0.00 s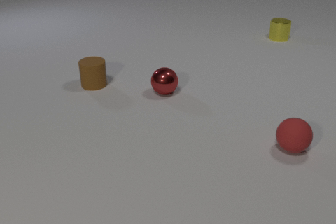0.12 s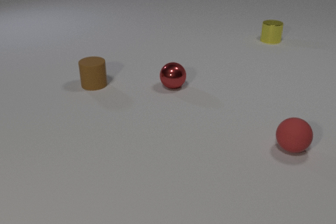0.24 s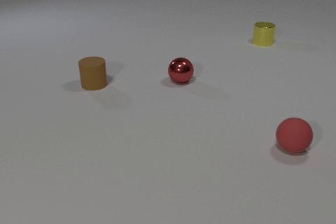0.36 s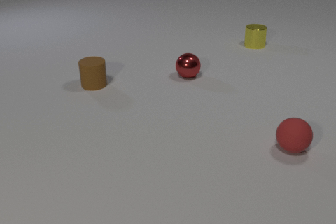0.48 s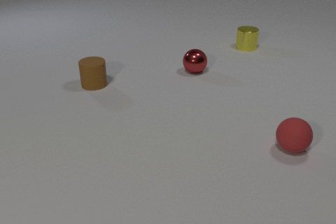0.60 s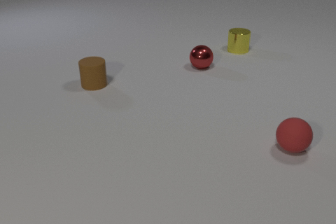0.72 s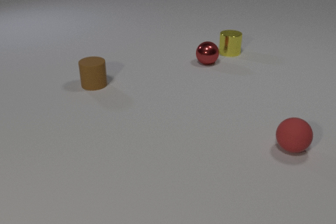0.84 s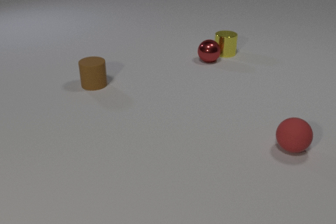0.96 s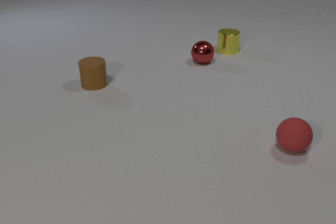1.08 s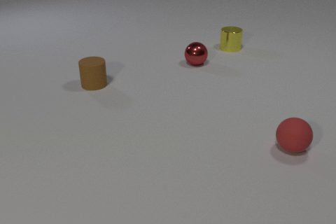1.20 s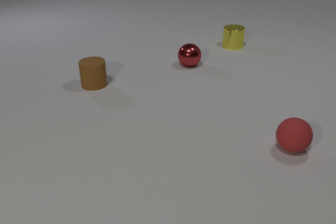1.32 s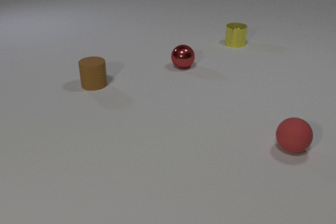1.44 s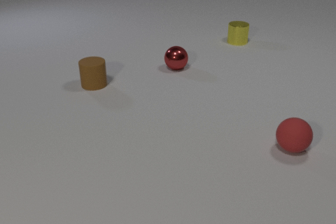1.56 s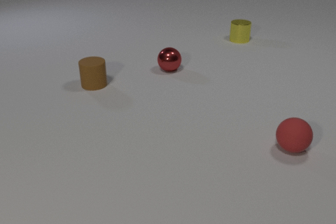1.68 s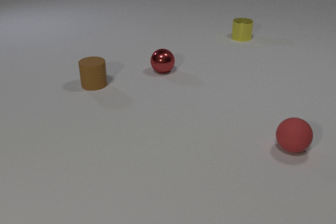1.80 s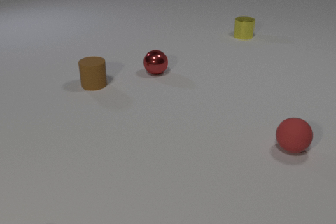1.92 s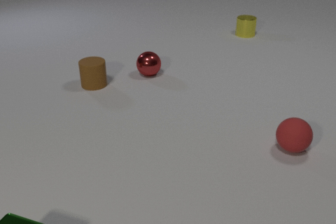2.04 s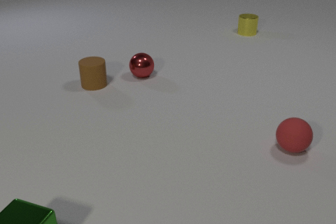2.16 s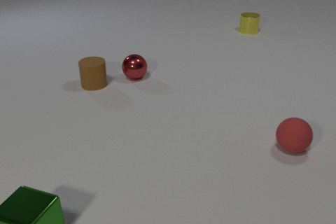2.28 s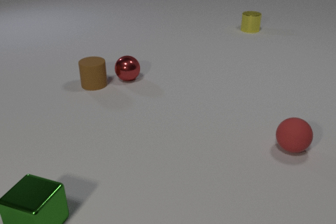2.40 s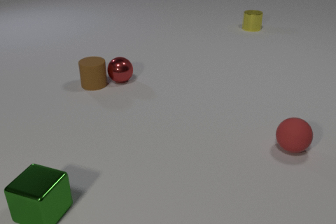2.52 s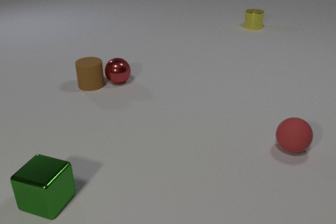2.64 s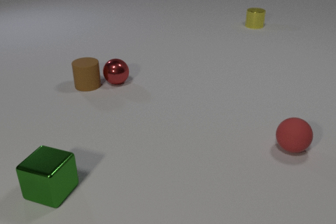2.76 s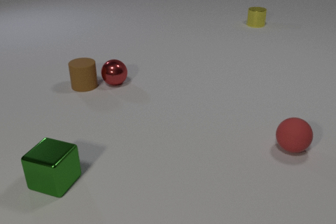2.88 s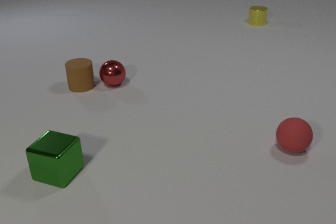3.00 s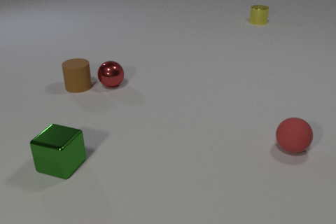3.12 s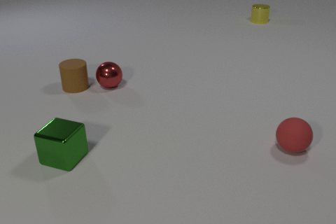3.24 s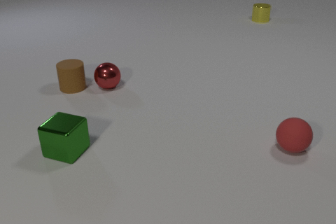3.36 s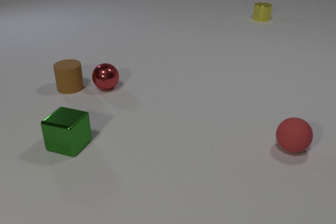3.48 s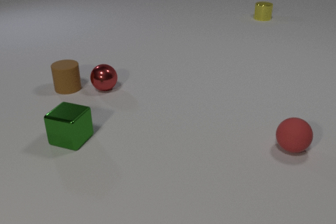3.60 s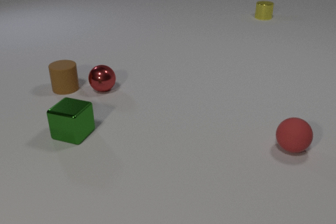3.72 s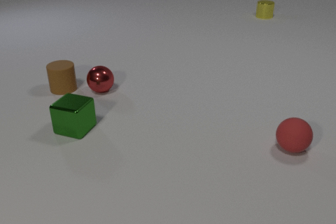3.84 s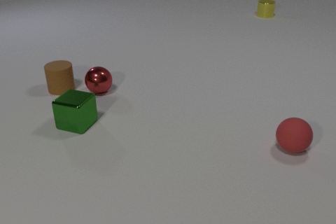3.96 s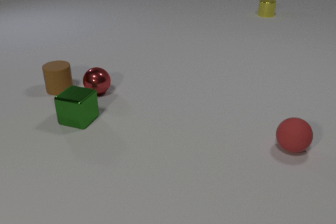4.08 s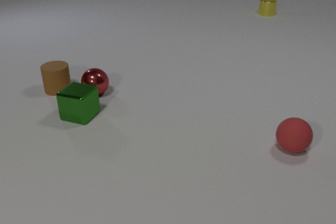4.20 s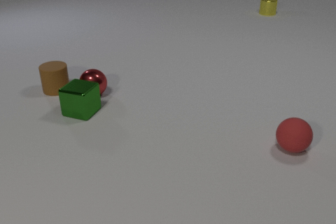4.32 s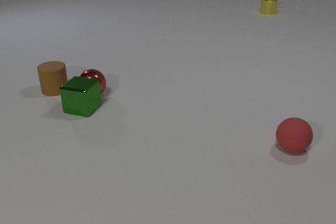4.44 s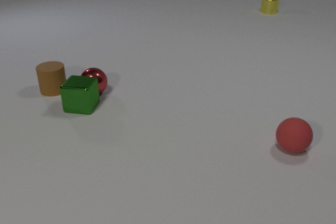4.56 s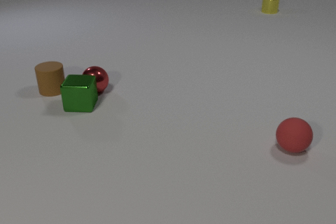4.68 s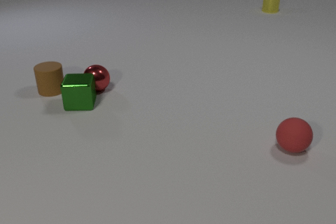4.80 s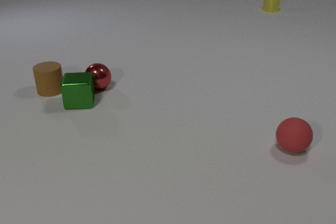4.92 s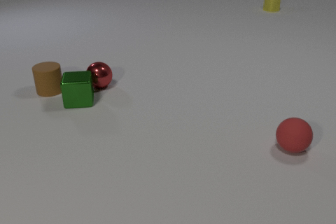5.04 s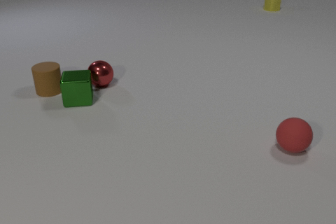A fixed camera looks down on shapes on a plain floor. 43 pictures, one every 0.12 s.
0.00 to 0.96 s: The yellow metal cylinder slides to the left and toward the camera. The red metal sphere rolls away from the camera and to the right. The yellow metal cylinder and the red metal sphere collide.
0.96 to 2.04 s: The yellow metal cylinder slides away from the camera. The red metal sphere rolls to the left and toward the camera. The green metal cube comes in at the bottom edge, slides away from the camera and to the right.
2.04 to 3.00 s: The yellow metal cylinder slides away from the camera. The red metal sphere rolls to the left and toward the camera. The brown rubber cylinder slides to the left. The green metal cube slides away from the camera. The red metal sphere and the brown rubber cylinder collide.
3.00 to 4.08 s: The yellow metal cylinder slides away from the camera. The red metal sphere rolls toward the camera and to the left. The brown rubber cylinder slides to the left. The green metal cube slides away from the camera.
4.08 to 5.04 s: The yellow metal cylinder slides away from the camera. The red metal sphere rolls away from the camera. The brown rubber cylinder slides to the left. The green metal cube slides away from the camera, spins counterclockwise seen from above by about 30 degrees, its near face sliding to the right. The red metal sphere and the green metal cube collide.
What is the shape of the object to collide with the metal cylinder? sphere.
How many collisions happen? 3.
What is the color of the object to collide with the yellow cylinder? red.
